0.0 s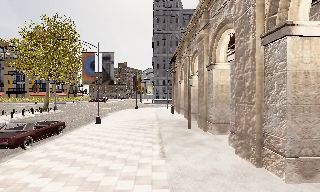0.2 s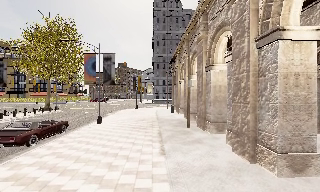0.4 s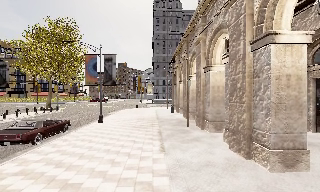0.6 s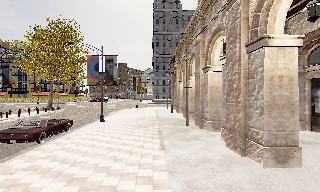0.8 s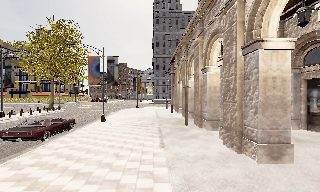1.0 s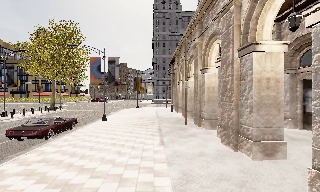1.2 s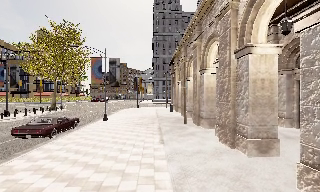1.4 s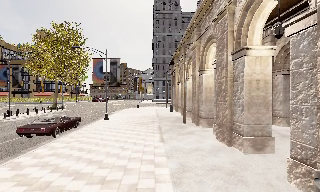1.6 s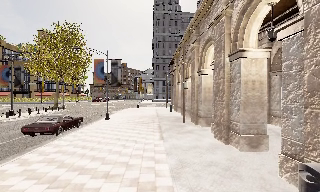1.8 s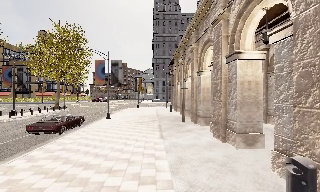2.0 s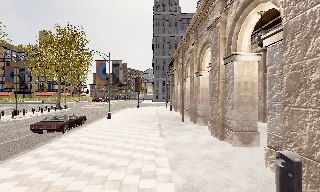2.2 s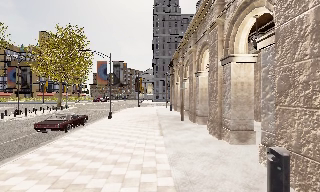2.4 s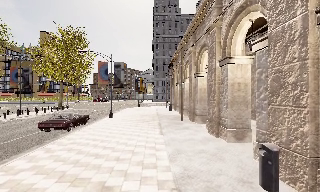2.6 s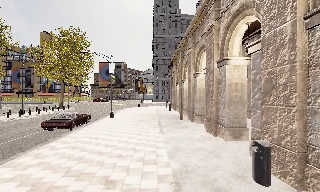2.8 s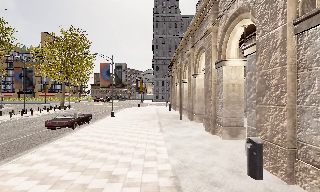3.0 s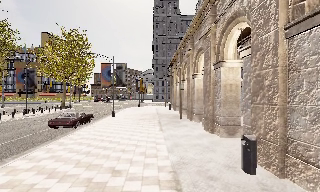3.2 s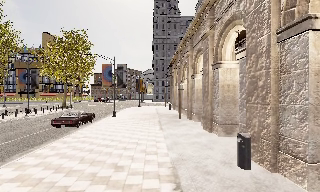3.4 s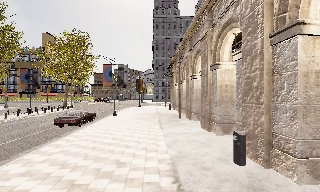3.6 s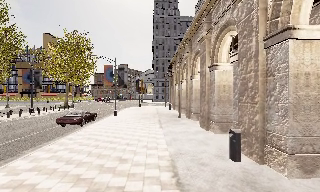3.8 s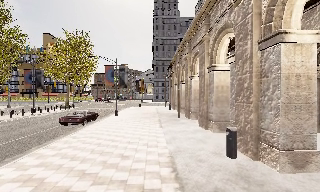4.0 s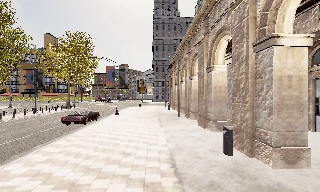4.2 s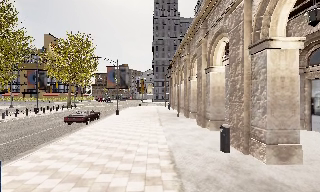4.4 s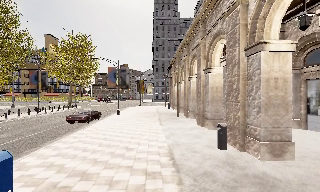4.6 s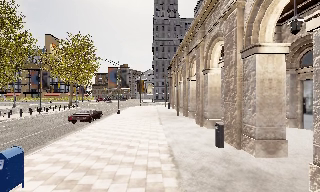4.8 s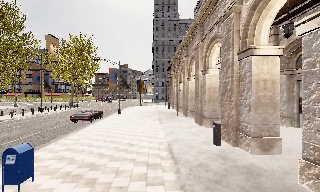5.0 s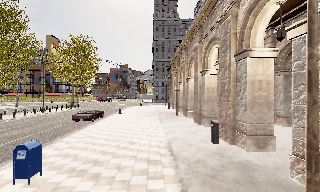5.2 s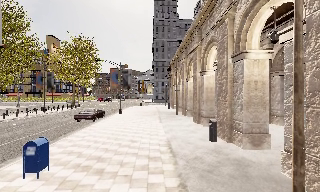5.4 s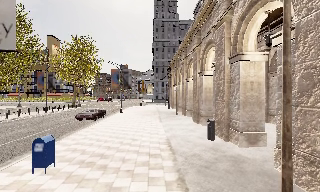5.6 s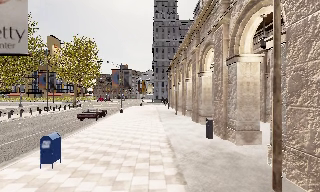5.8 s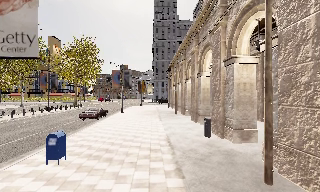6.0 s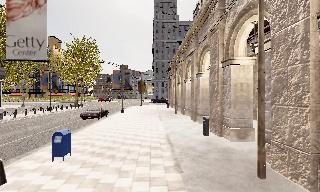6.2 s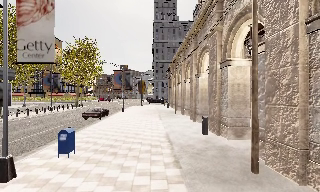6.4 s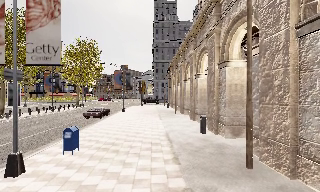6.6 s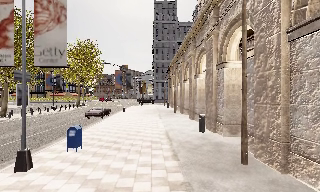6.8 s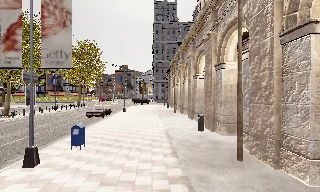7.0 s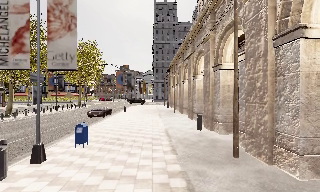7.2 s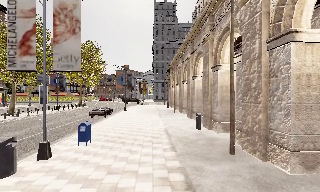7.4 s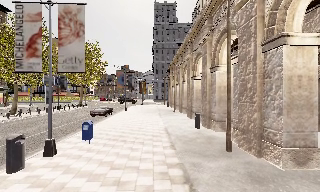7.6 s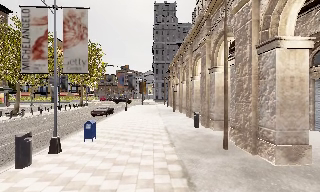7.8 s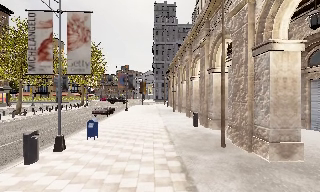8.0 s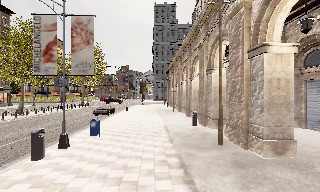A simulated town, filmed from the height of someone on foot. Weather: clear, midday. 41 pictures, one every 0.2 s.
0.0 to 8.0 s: The camera travels backward, about 13 m, so what stands in front gets smaller.
The film runs backward here.
